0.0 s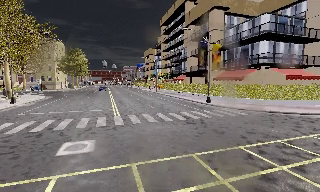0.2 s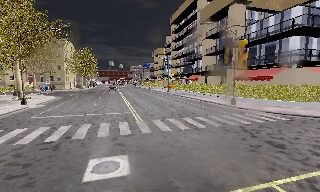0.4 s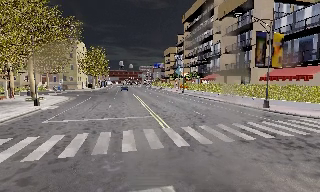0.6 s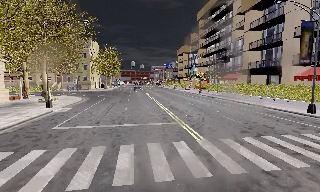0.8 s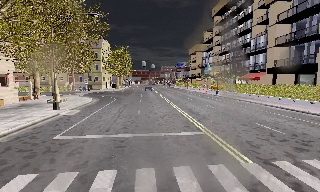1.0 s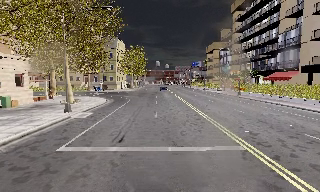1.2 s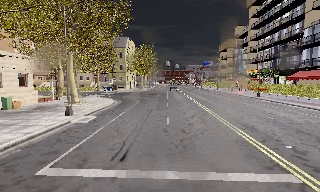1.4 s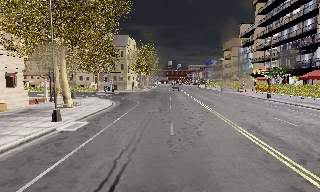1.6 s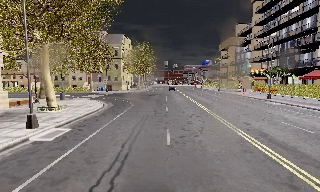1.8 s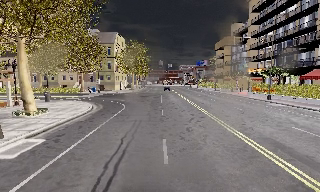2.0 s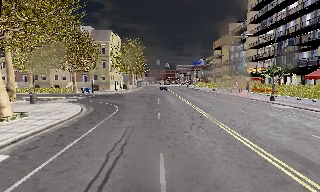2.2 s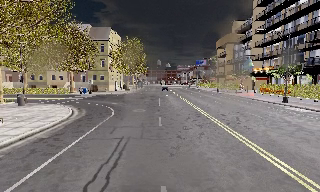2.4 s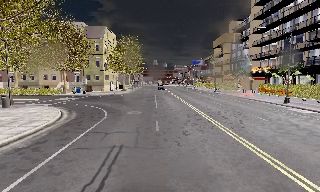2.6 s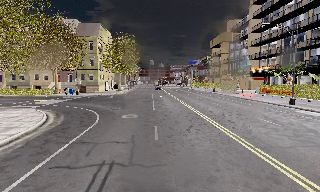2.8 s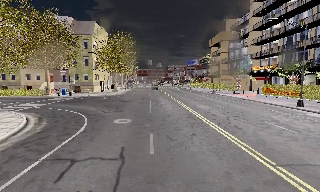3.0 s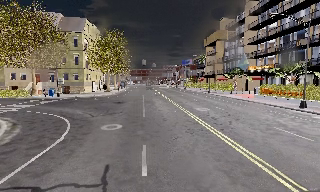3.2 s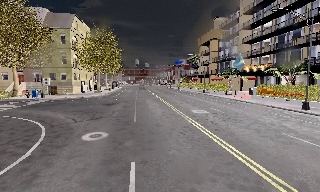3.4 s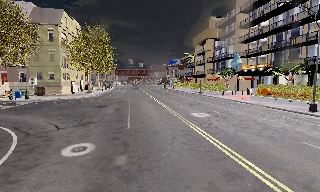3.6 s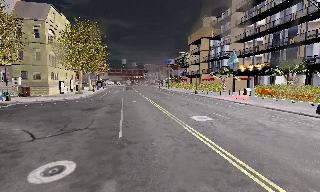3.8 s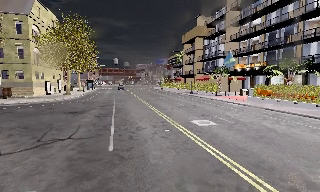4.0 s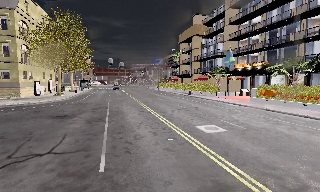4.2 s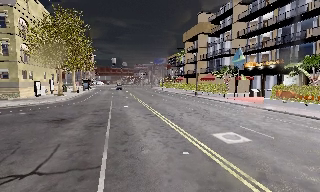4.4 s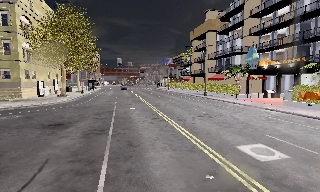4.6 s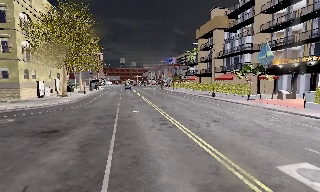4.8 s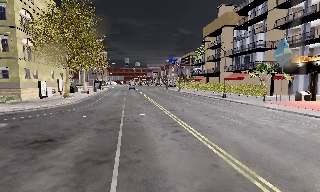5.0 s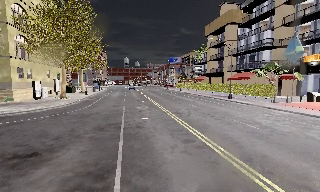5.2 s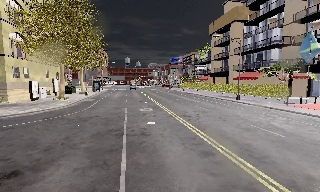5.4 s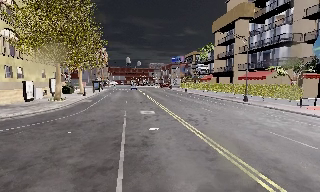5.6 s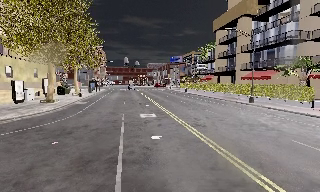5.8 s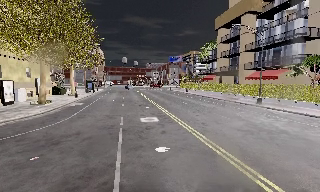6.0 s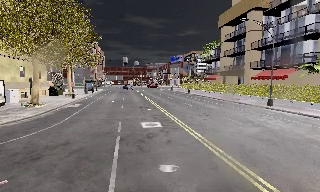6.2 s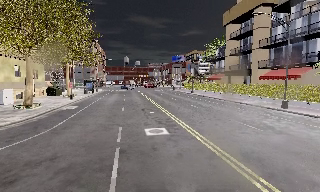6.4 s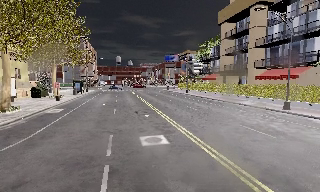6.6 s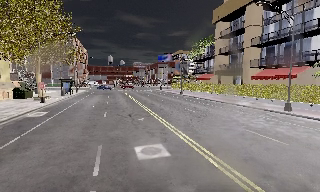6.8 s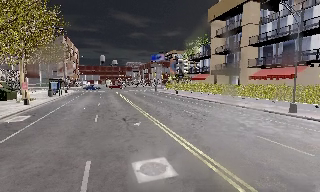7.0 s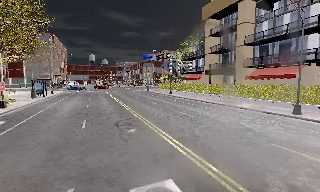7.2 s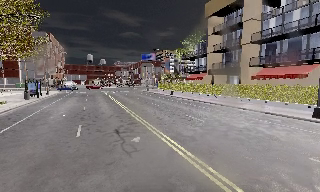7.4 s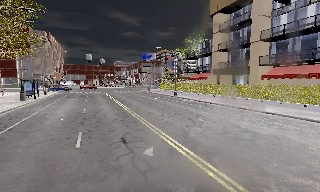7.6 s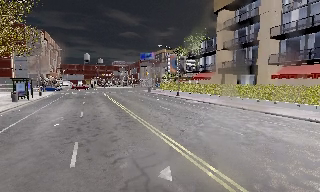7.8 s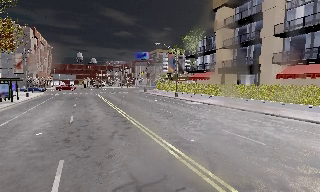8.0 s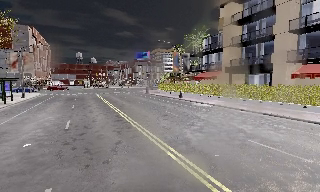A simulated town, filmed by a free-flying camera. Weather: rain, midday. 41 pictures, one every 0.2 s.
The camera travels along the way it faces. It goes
forward.
0.0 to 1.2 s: The camera swings to its left by about 20 degrees, and the scene slides to the right. It travels forward and to its left, about 11 m, so what stands in front looms larger.
1.2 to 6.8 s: The camera pans to its right, which is clockwise from overhead, by about 20 degrees. It travels forward, about 35 m, so what stands in front looms larger.
6.8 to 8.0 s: The camera travels forward and to its left, about 8 m, so what stands in front looms larger.
The film runs backward here.
